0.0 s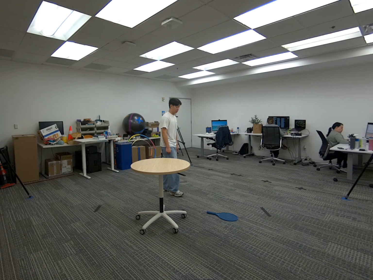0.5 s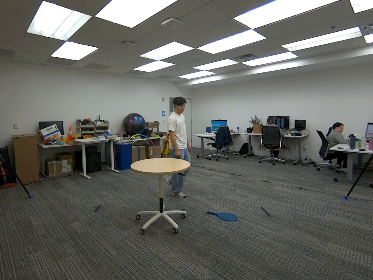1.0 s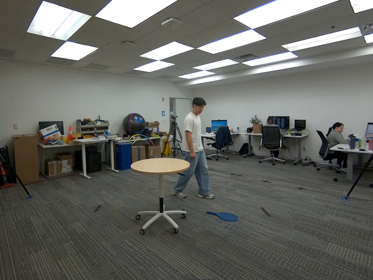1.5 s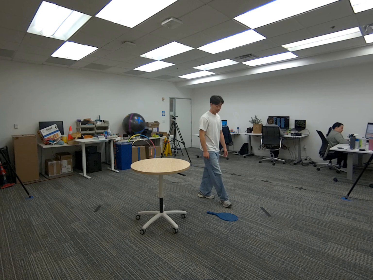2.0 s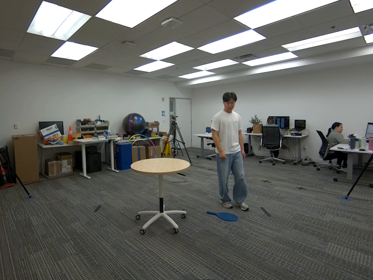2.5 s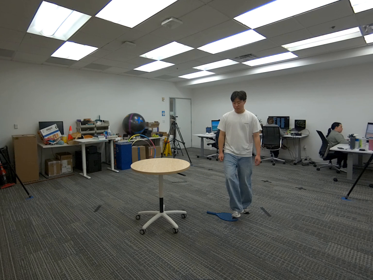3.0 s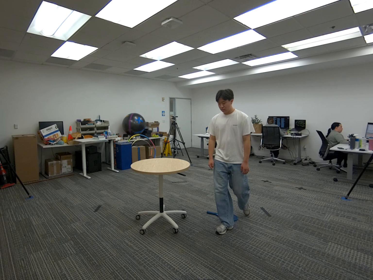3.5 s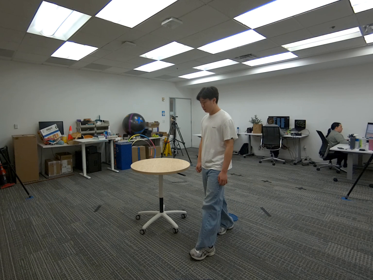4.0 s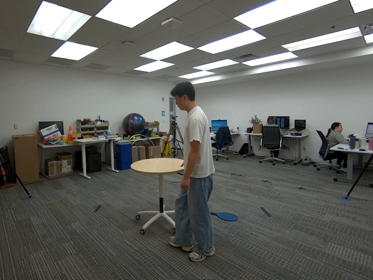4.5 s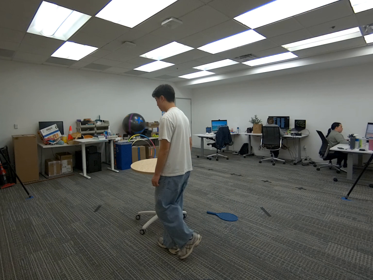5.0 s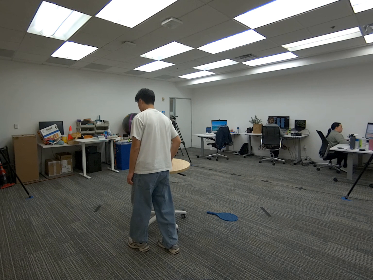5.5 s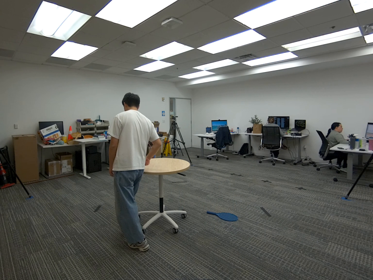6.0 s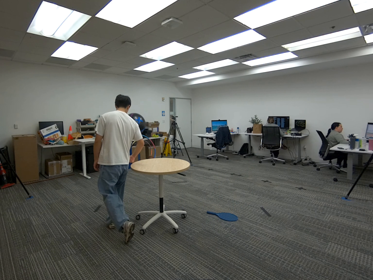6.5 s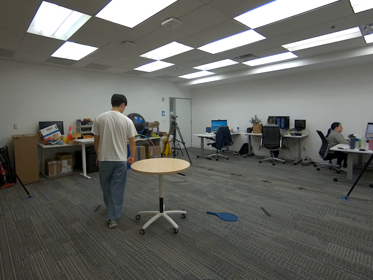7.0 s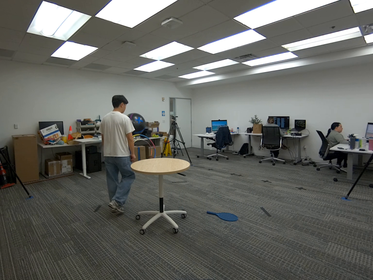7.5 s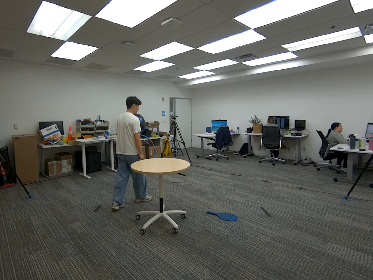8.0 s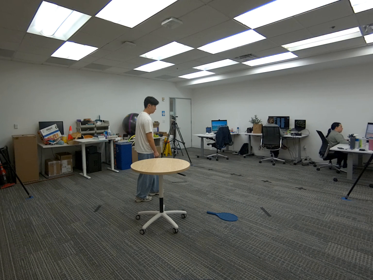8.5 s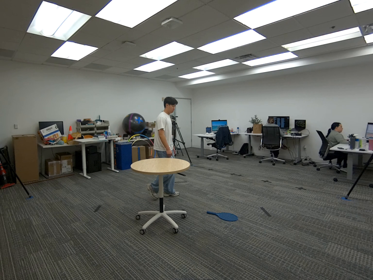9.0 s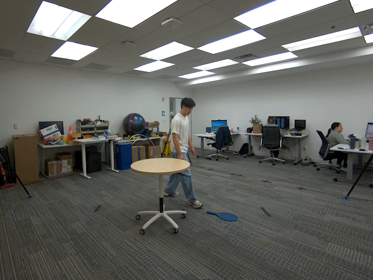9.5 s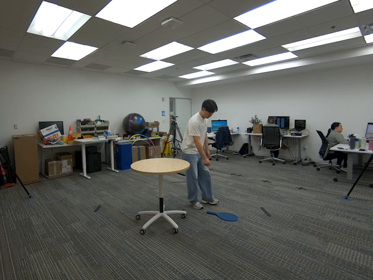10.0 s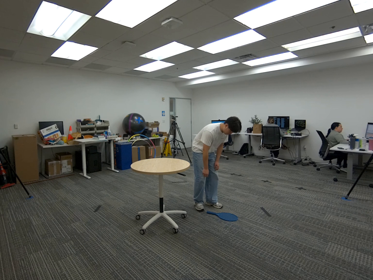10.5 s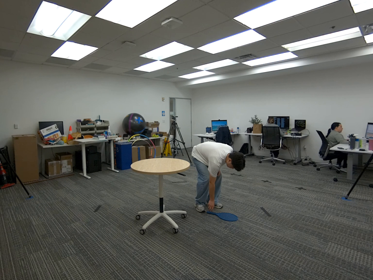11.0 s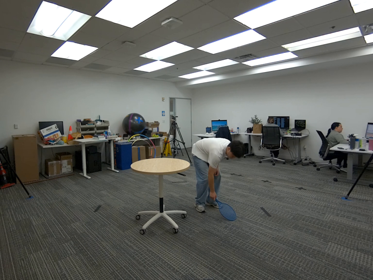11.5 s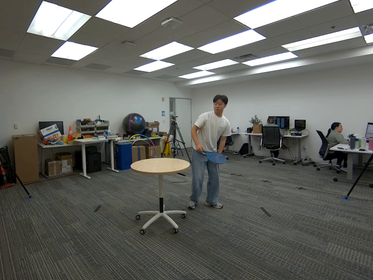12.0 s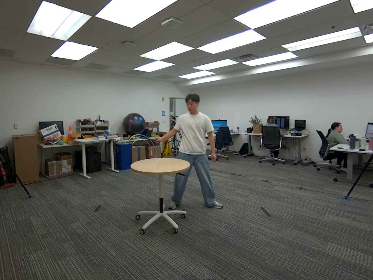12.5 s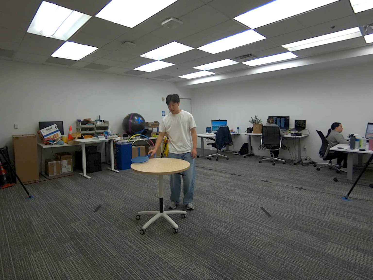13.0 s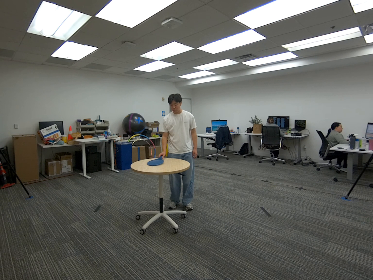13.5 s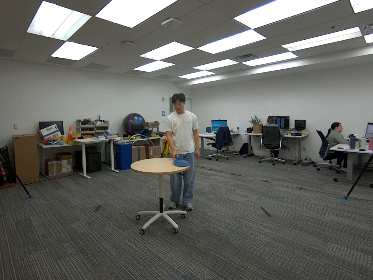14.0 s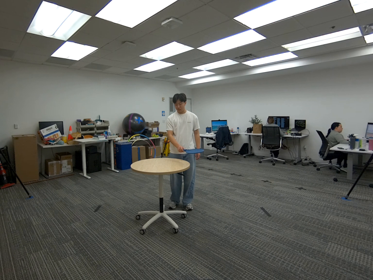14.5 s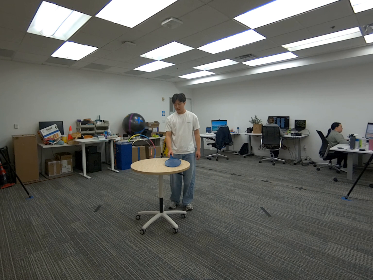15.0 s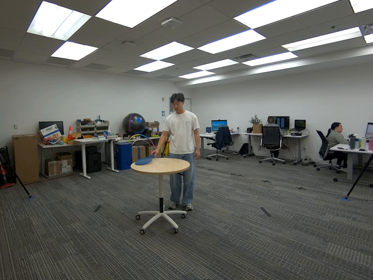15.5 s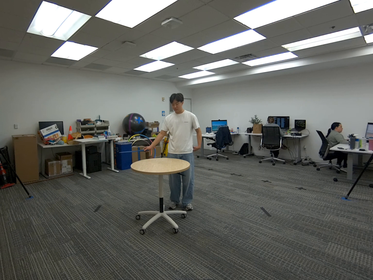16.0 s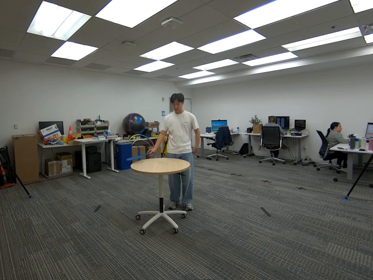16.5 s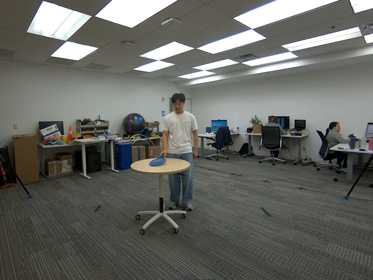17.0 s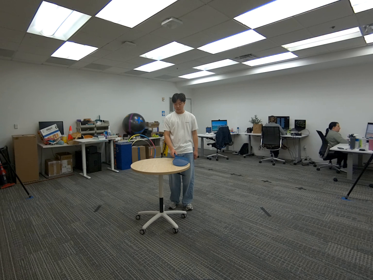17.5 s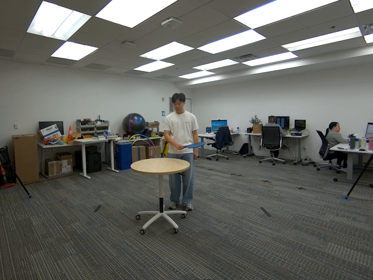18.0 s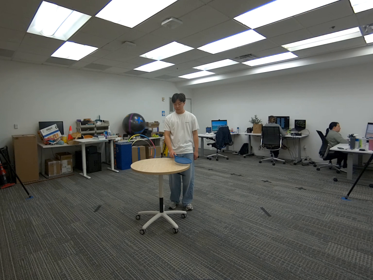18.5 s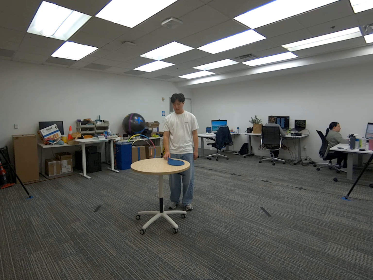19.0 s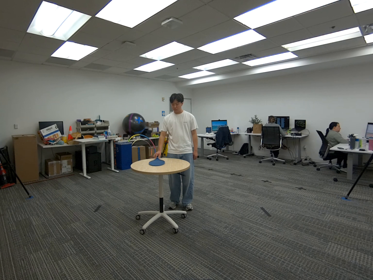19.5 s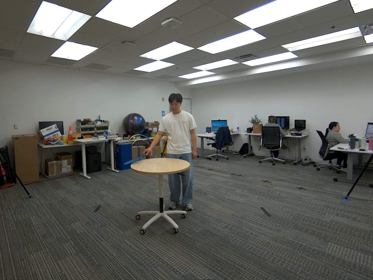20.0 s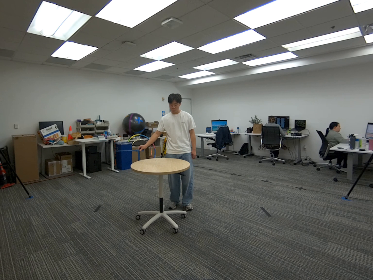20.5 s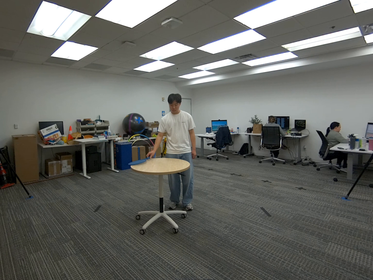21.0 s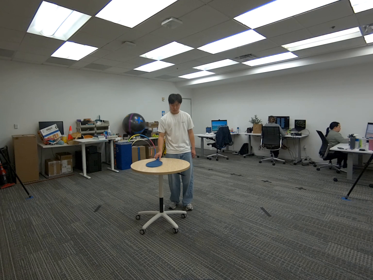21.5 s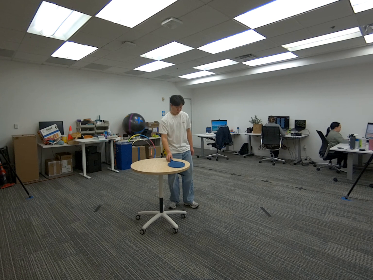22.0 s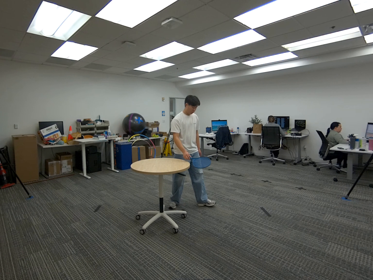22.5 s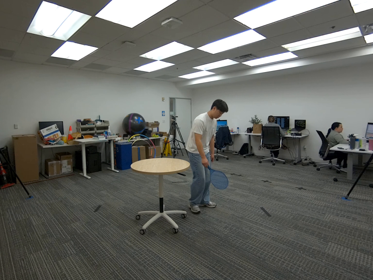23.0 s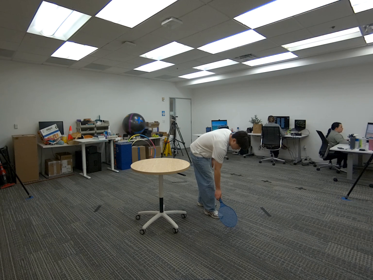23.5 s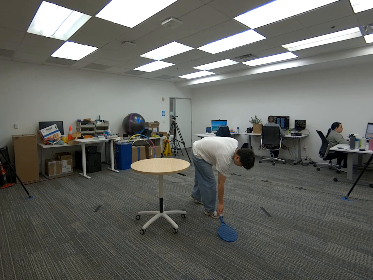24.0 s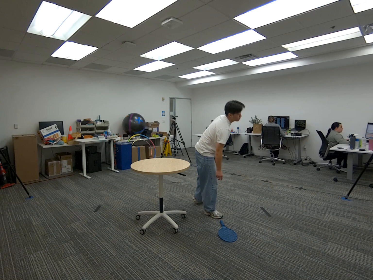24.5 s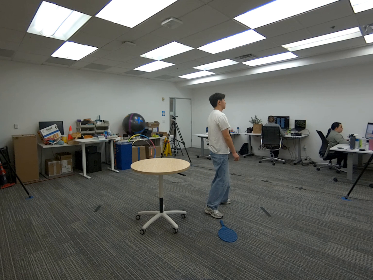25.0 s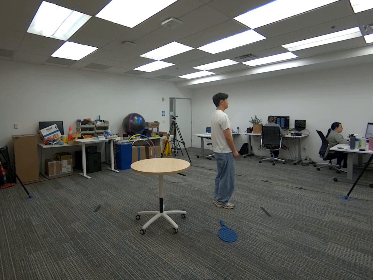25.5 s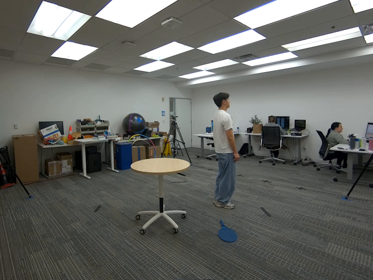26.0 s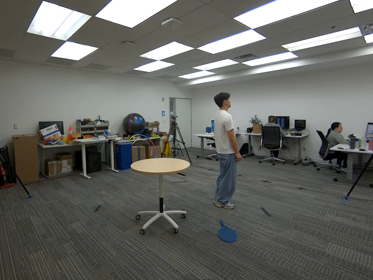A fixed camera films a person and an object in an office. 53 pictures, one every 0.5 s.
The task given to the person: Walk to the tennis racket on the ground and pick it up. Walk to the round table and, while holding the racket, glide it back and forth across the surface of the table. When you are finished, place the tennis racket back on the ground.
